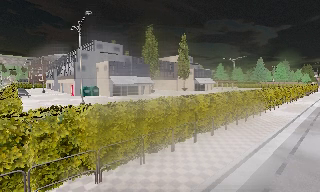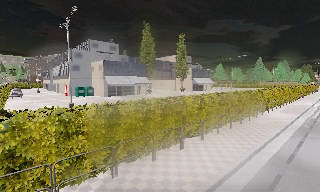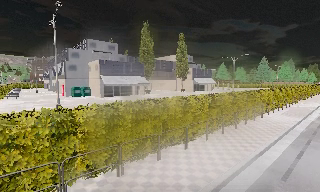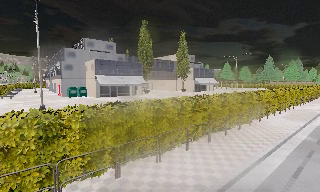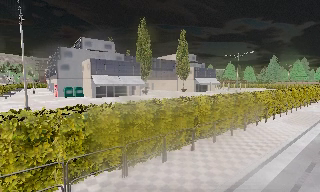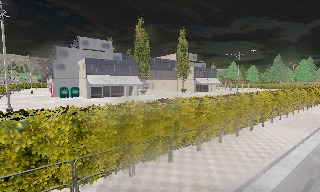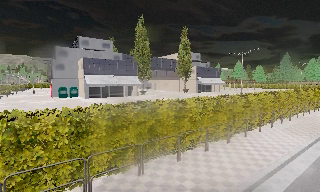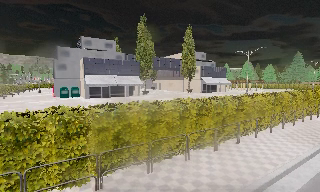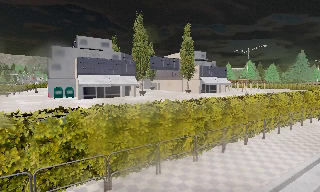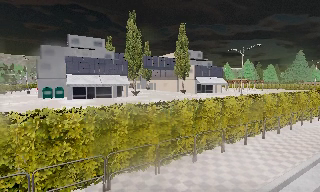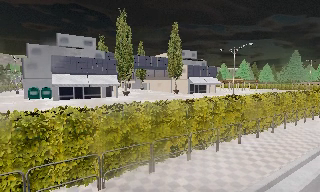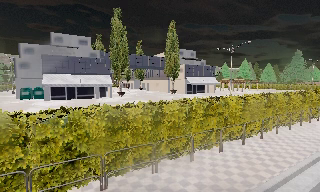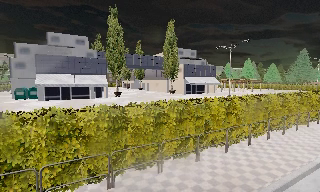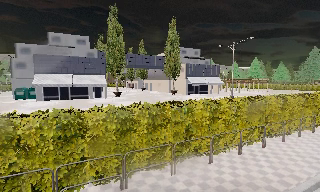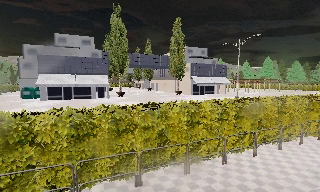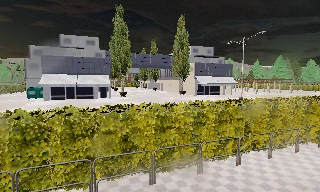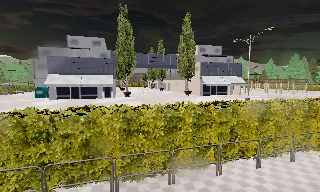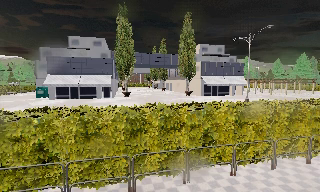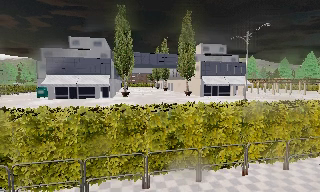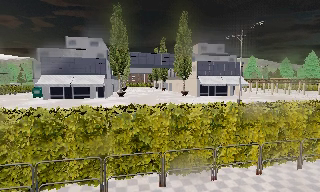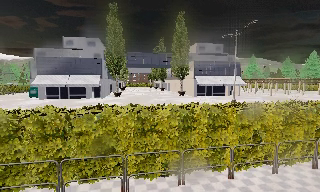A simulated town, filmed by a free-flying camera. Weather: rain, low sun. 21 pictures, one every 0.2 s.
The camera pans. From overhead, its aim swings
counterclockwise.
0.0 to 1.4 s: The camera pans to its left, which is counterclockwise from overhead, by about 10 degrees. It travels to its right and forward, about 9 m, so close, fixed things drift to the left.
1.4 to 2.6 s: The camera travels to its right and forward, about 8 m, so close, fixed things drift to the left.
2.6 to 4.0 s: The camera pans to its left, which is counterclockwise from overhead, by about 15 degrees. It travels to its right, about 8 m, so close, fixed things drift to the left.
The film runs forward here.
